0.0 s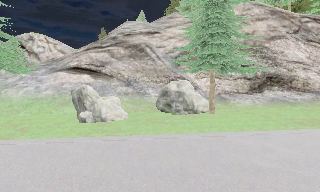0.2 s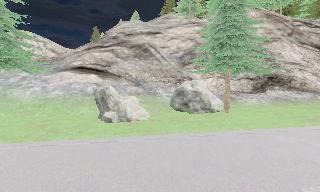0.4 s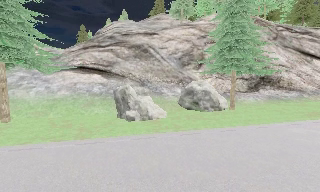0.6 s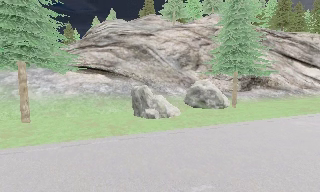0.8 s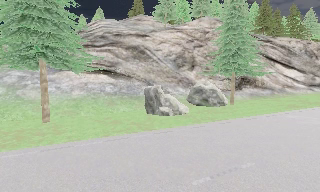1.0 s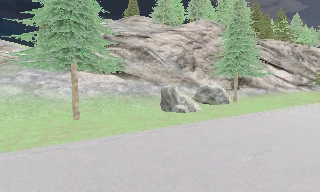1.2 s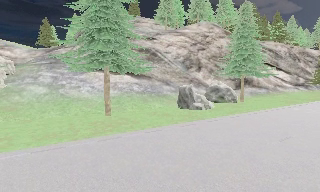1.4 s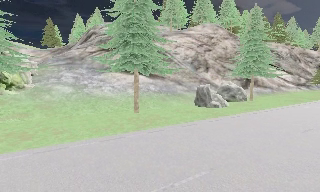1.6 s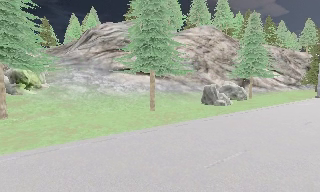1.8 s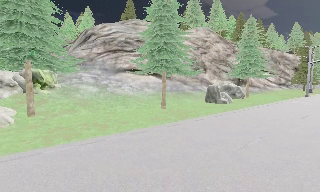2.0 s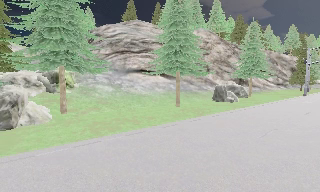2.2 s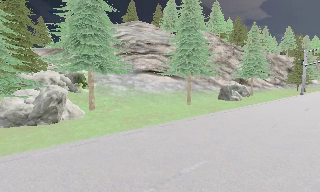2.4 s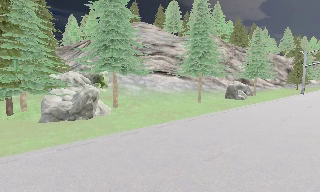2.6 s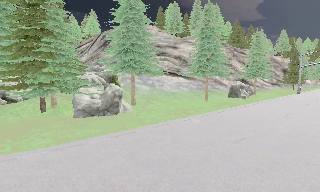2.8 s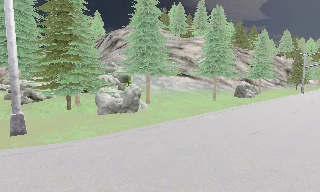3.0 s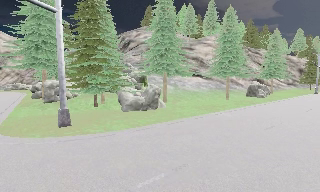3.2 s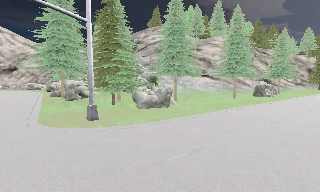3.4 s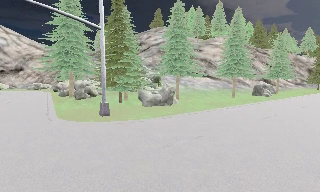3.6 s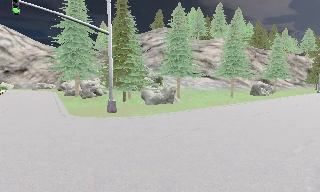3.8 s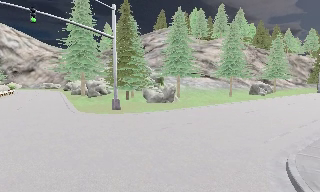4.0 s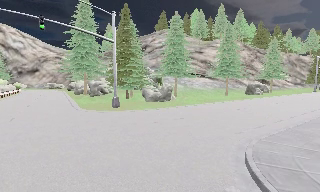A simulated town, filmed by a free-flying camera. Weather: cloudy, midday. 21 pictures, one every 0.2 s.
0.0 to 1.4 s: The camera pans to its right, which is clockwise from overhead, by about 25 degrees. It travels to its left, about 14 m, so close, fixed things drift to the right.
1.4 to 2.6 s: The camera travels to its left and backward, about 12 m, so close, fixed things drift to the right.
2.6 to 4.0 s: The camera travels backward, about 8 m, so what stands in front gets smaller.
The film runs backward here.
